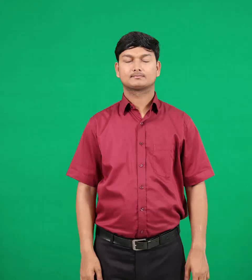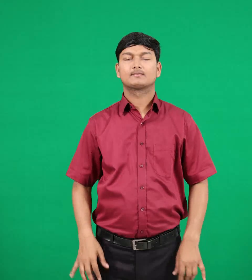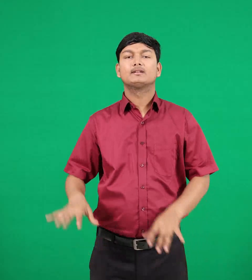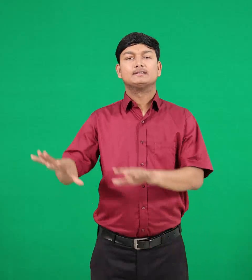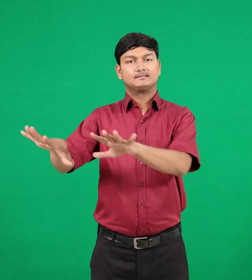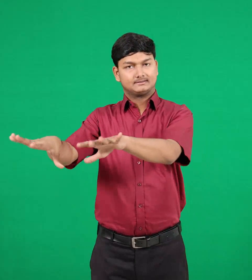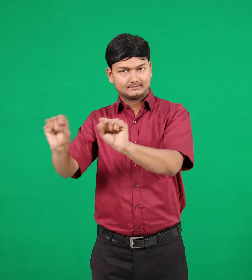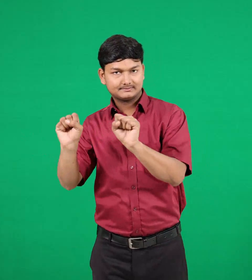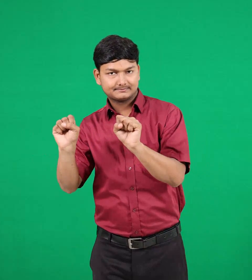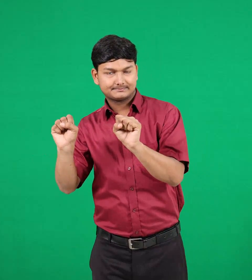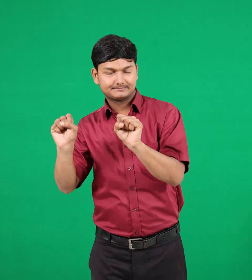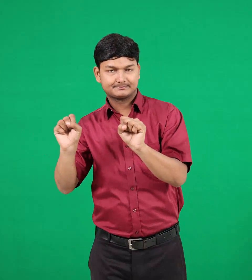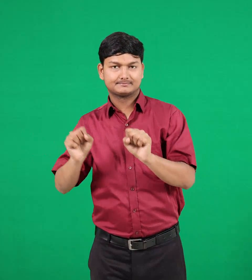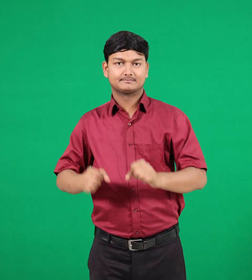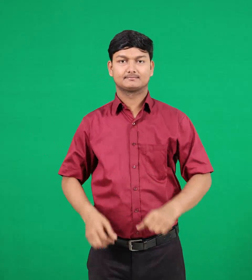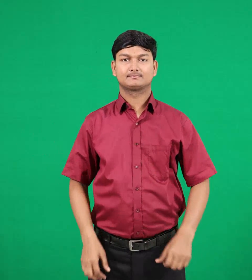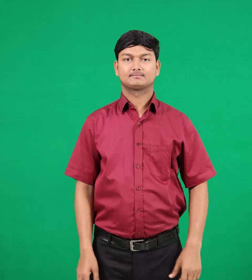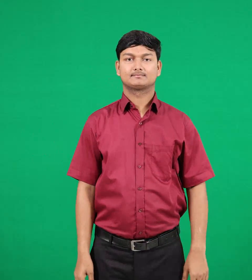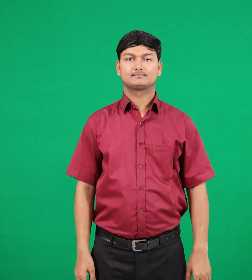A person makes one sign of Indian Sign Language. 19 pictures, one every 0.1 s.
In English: pick
